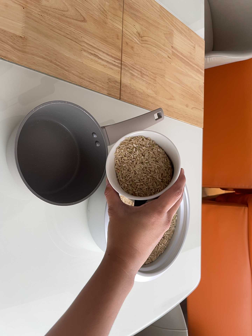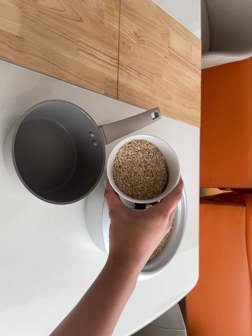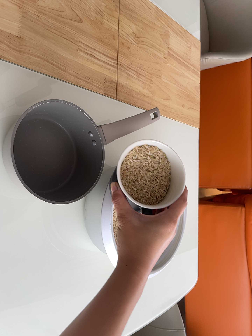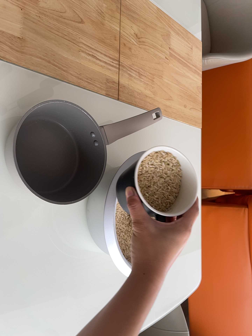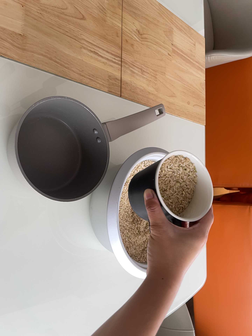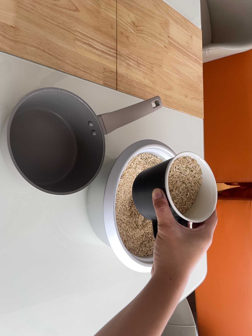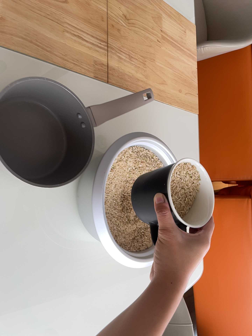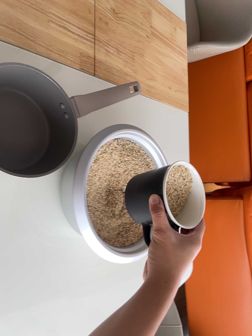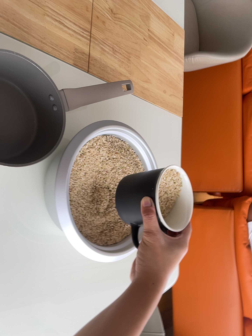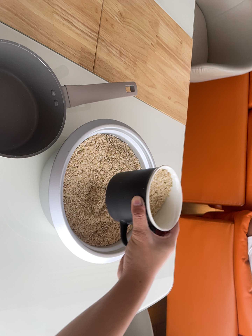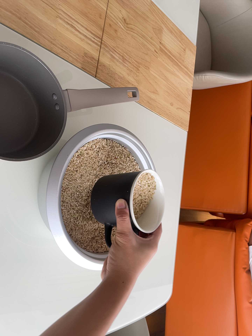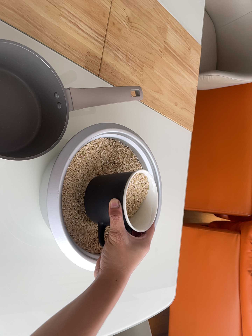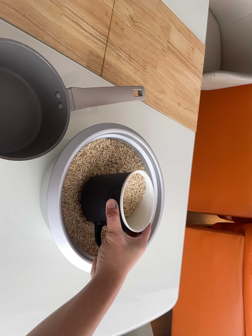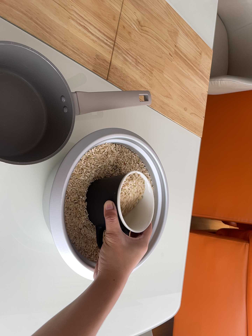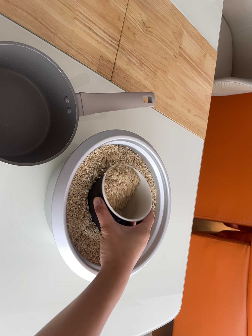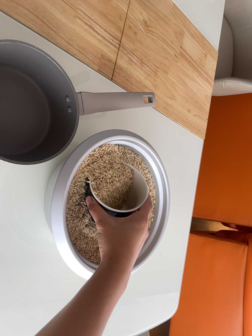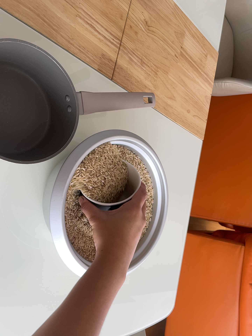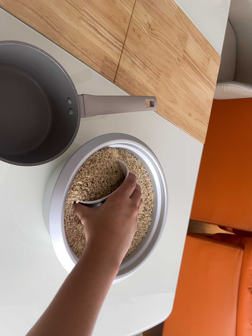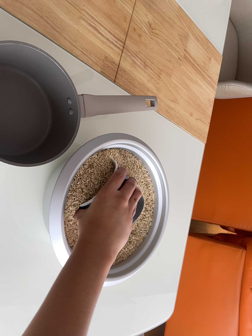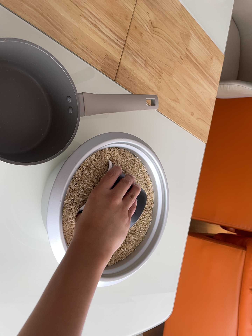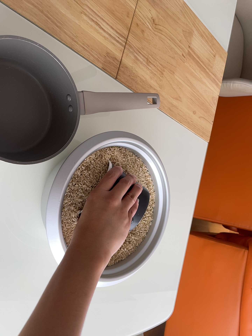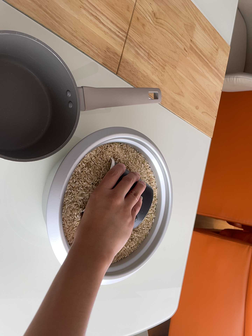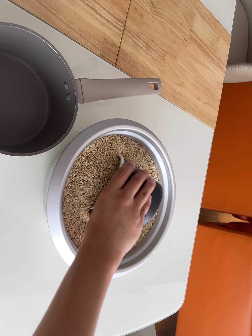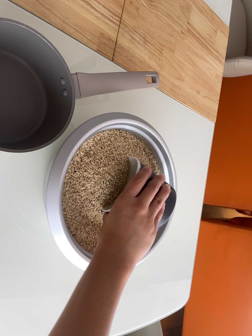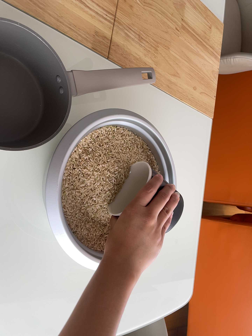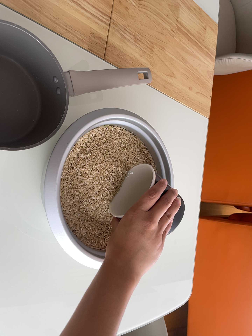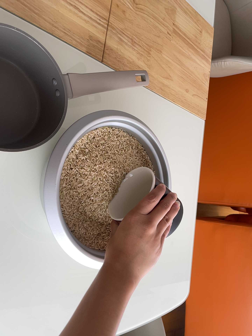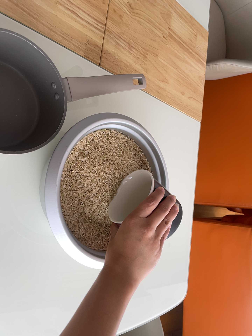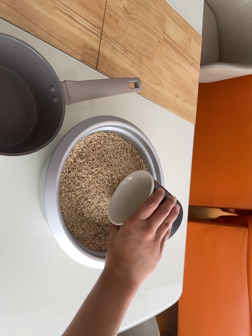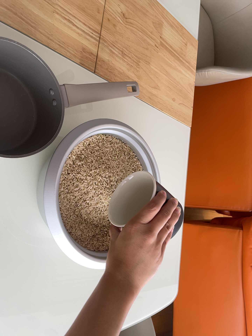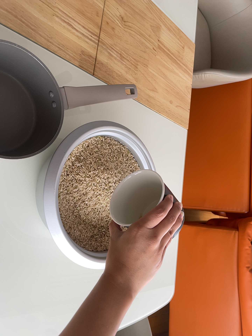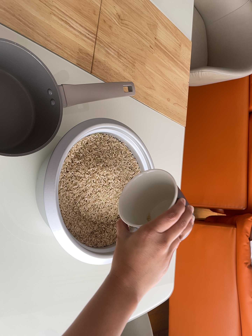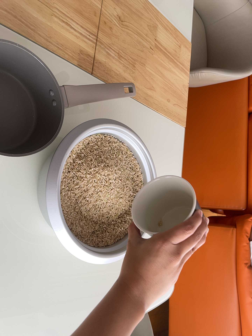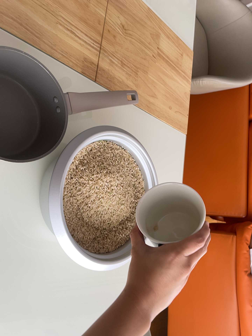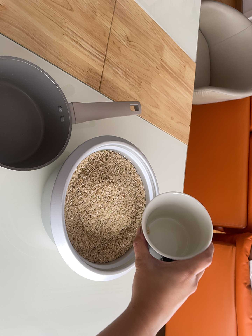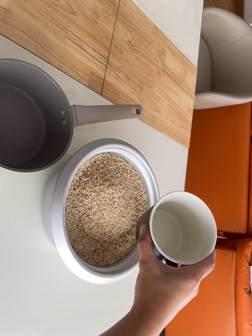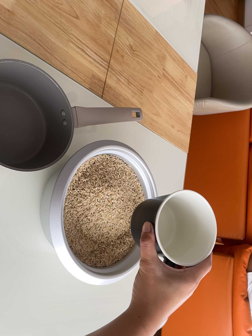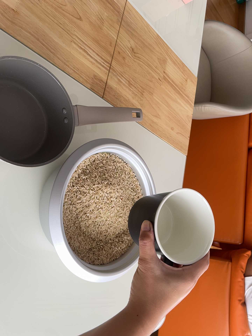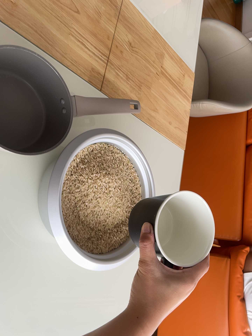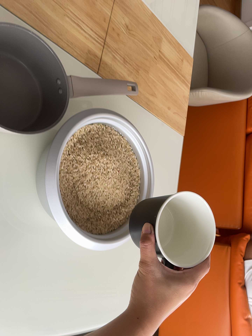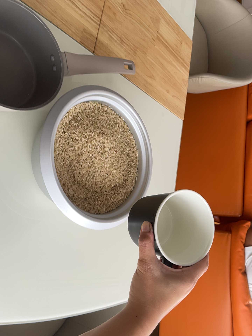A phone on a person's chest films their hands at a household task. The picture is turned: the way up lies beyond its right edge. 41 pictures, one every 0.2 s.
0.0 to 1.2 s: The camera shifts only a little, or ends up much as it began.
1.2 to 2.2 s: The camera travels toward the bottom of its view and to its right, about 8 cm. It rolls about its line of sight by about 10 degrees, and the scene rotates clockwise.
2.2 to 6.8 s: The camera shifts only a little, or ends up much as it began.
6.8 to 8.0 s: The camera travels toward the bottom of its view, about 9 cm, so close, fixed things drift upward.
The film runs backward here.
